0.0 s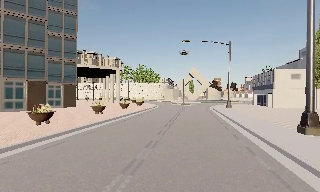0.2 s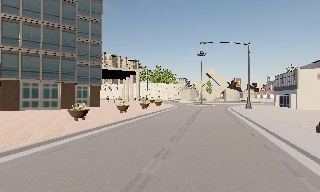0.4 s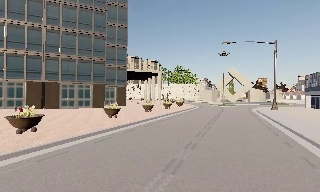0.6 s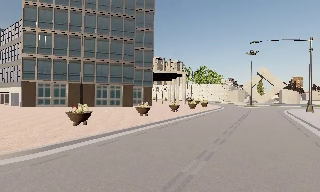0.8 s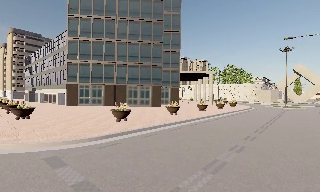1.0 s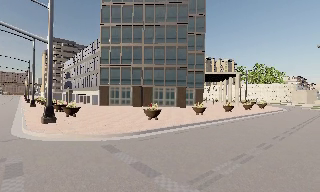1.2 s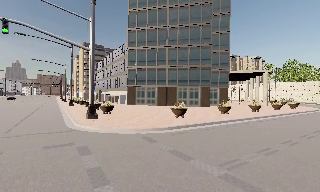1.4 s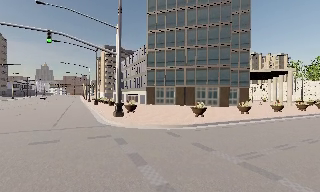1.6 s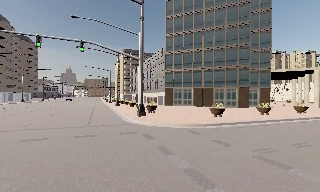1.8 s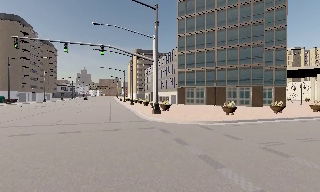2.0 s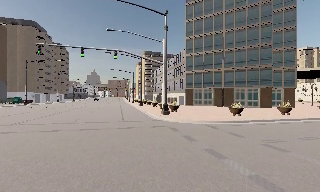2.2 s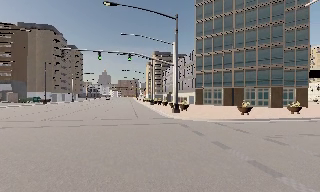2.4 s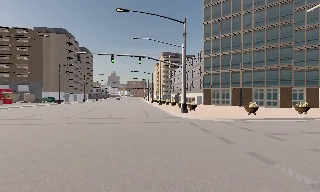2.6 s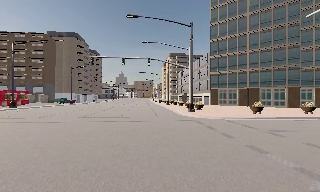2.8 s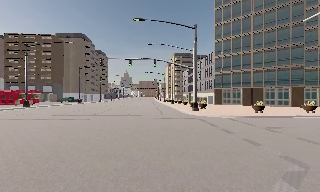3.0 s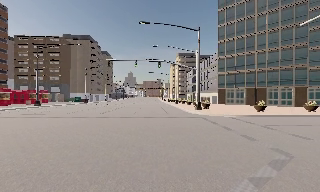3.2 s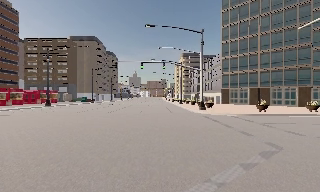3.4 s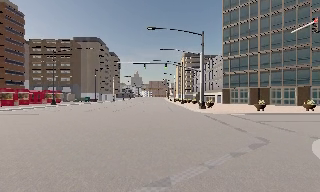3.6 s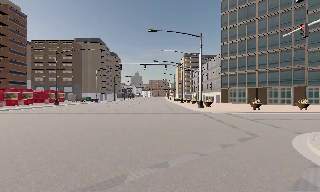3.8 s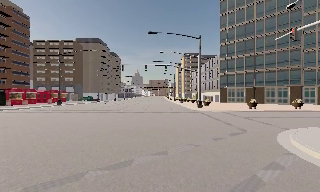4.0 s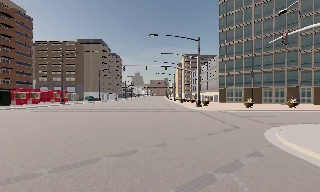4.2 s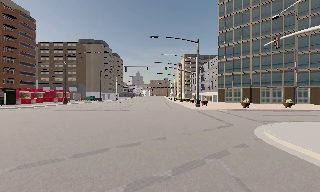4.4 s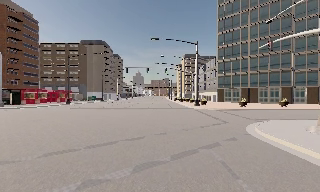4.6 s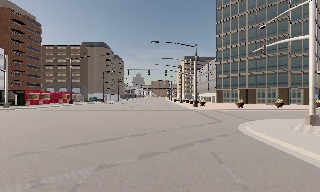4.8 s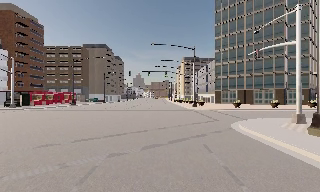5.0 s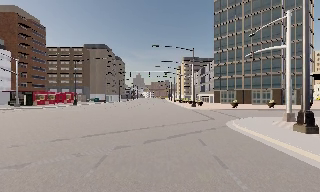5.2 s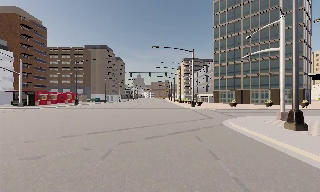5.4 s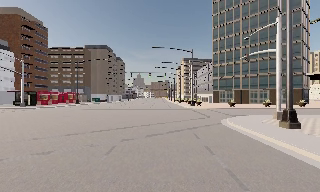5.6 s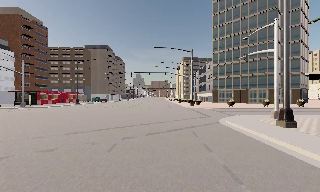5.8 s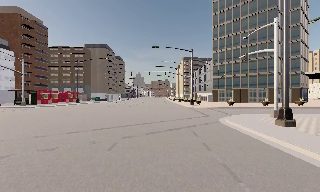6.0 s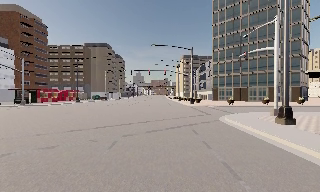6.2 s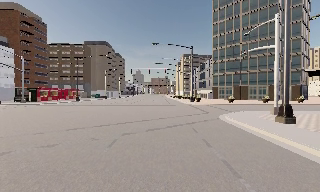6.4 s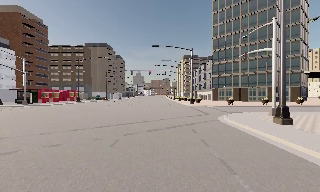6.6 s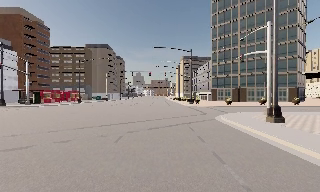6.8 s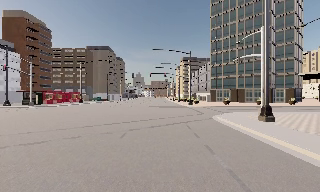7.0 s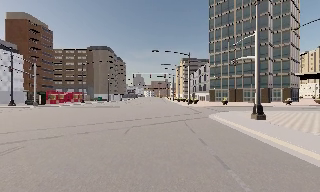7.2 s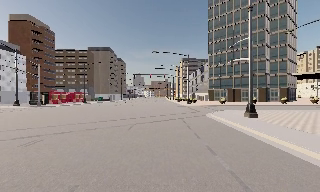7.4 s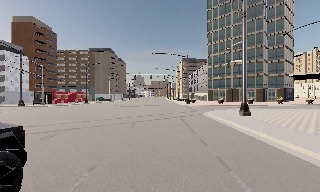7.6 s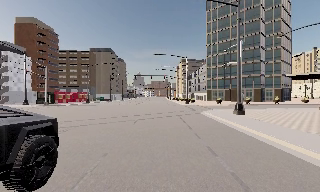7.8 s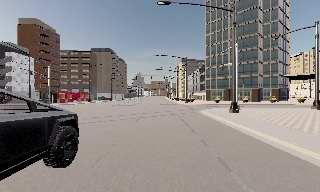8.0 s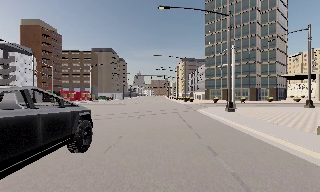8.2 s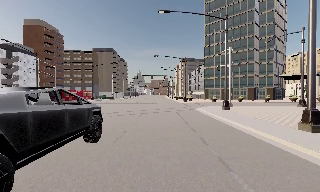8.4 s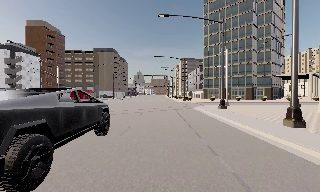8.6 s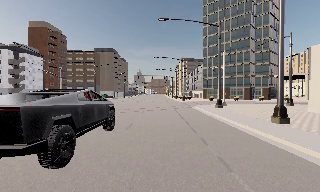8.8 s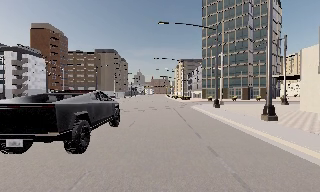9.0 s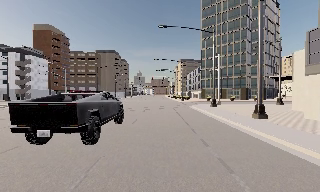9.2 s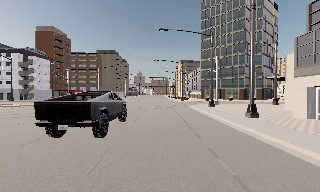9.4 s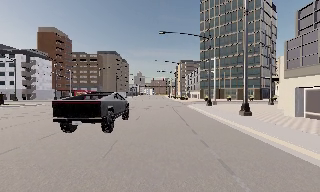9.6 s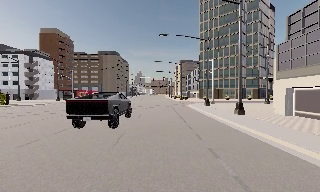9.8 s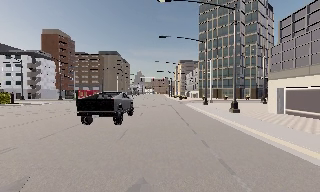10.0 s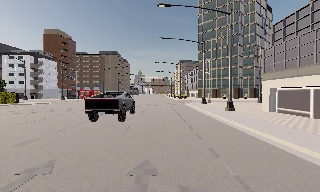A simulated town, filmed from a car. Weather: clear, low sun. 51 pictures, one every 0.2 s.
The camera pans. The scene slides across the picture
to the right.
The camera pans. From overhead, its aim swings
counterclockwise.
0.0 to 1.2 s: The camera swings to its left by about 45 degrees, and the scene slides to the right. It travels backward and to its left, about 6 m.
1.2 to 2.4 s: The camera swings to its left by about 25 degrees, and the scene slides to the right. It travels backward, about 6 m, so what stands in front gets smaller.
2.4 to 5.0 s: The camera travels backward, about 11 m, so what stands in front gets smaller.
5.0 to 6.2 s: The camera travels backward, about 1 m, so what stands in front gets smaller. It loses speed.
6.2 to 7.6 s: The camera travels backward, about 5 m, so what stands in front gets smaller. It gains speed.
7.6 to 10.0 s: The camera travels backward, about 12 m, so what stands in front gets smaller.
The film runs backward here.
